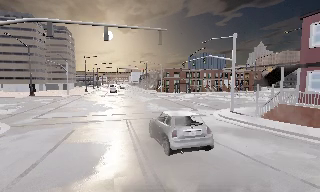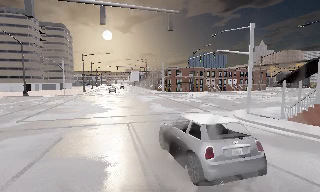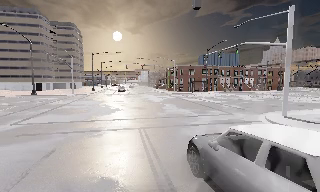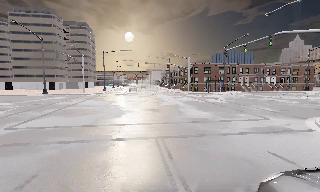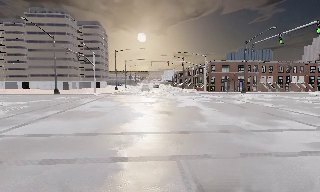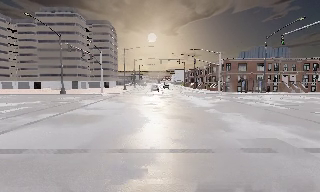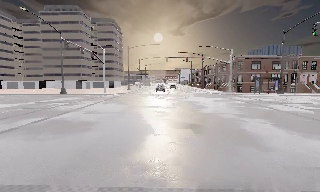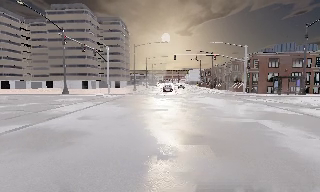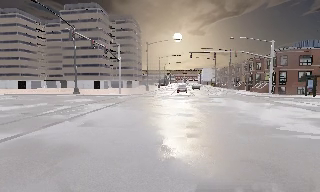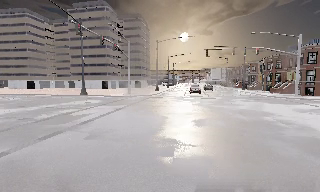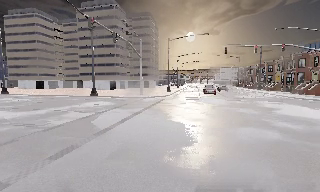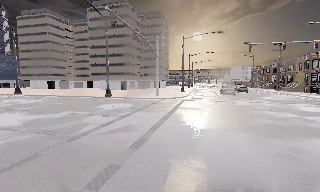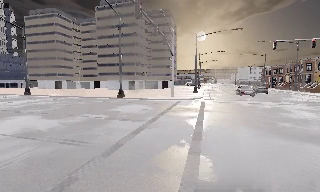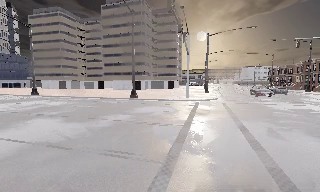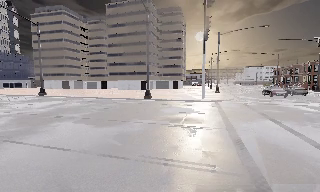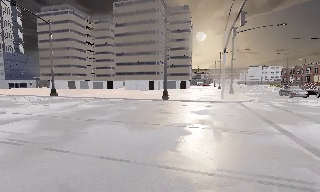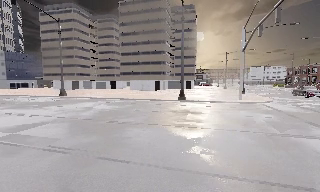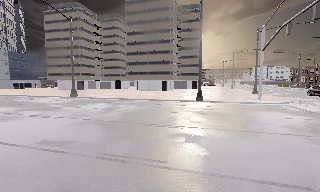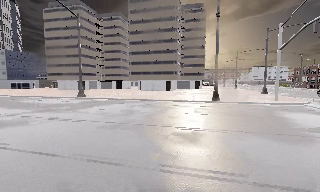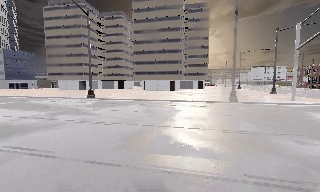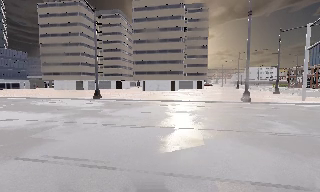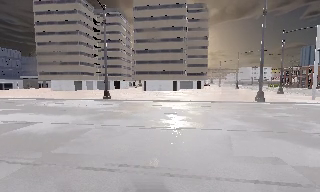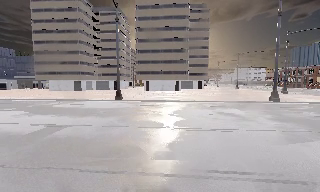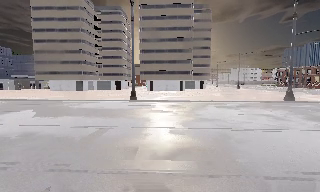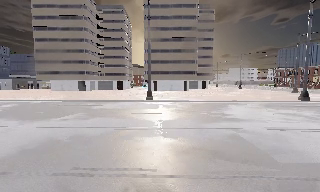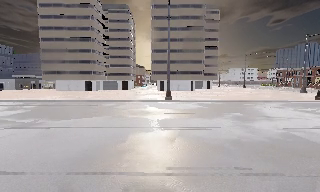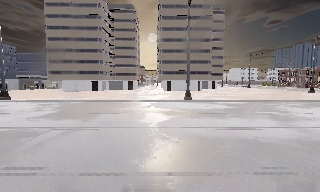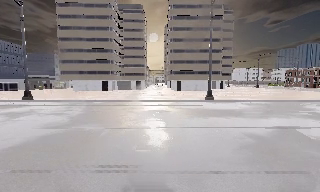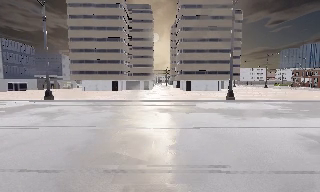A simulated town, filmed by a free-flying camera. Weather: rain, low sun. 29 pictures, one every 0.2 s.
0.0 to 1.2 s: The camera swings to its left by about 15 degrees, and the scene slides to the right. It travels forward, about 13 m, so what stands in front looms larger.
1.2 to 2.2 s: The camera pans to its left, which is counterclockwise from overhead, by about 15 degrees. It travels forward and to its left, about 9 m, so what stands in front looms larger.
2.2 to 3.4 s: The camera travels to its left and forward, about 12 m, so close, fixed things drift to the right.
3.4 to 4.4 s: The camera pans to its right, which is clockwise from overhead, by about 10 degrees. It travels to its left, about 11 m, so close, fixed things drift to the right.
4.4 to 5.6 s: The camera travels to its left, about 14 m, so close, fixed things drift to the right.
The film runs backward here.
